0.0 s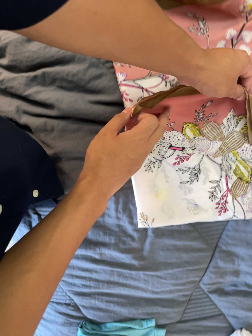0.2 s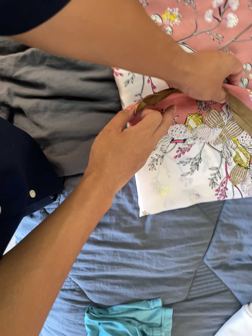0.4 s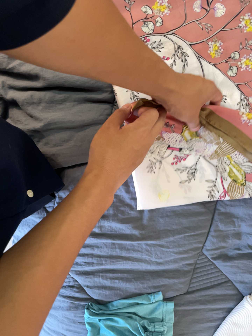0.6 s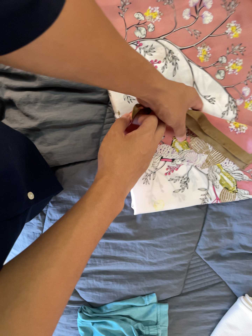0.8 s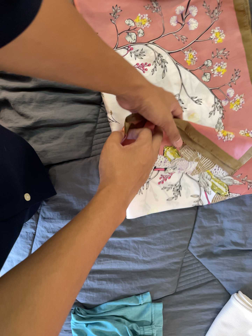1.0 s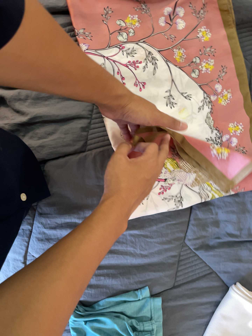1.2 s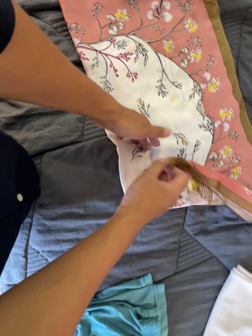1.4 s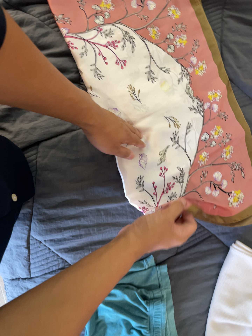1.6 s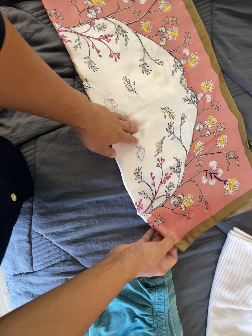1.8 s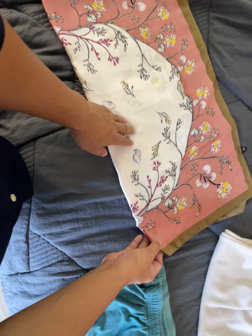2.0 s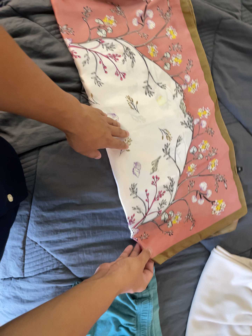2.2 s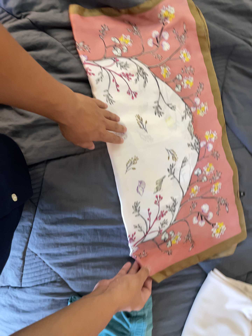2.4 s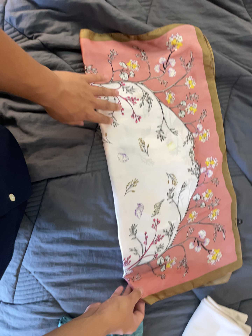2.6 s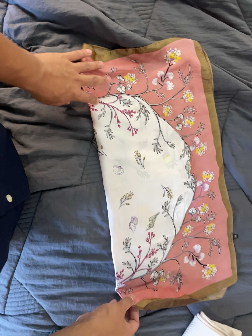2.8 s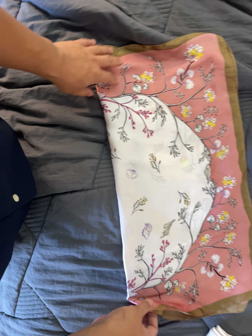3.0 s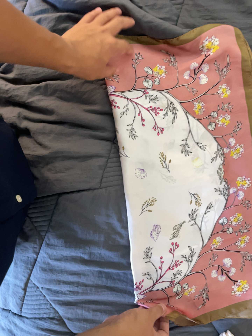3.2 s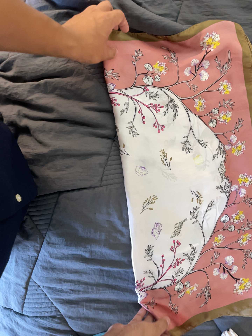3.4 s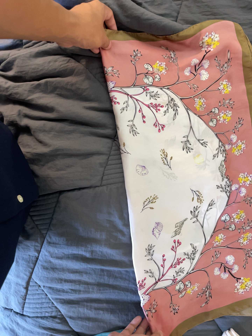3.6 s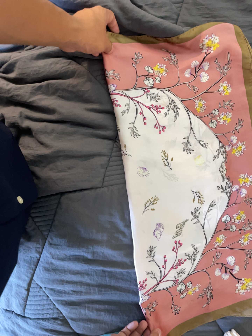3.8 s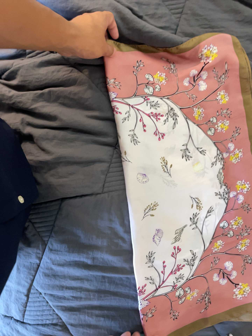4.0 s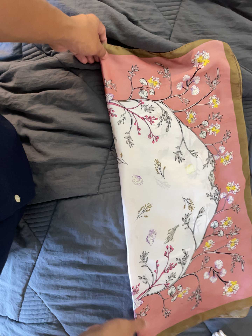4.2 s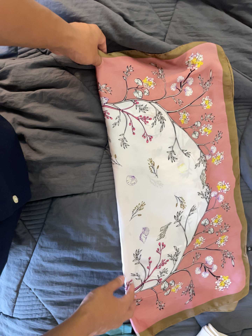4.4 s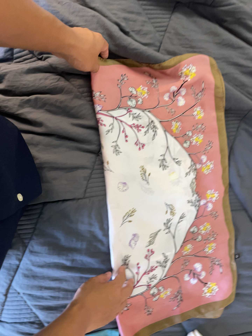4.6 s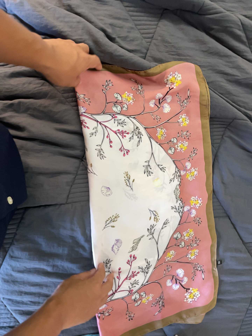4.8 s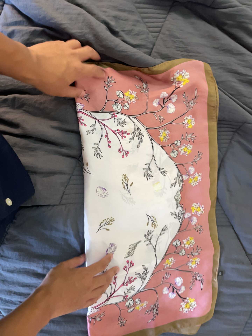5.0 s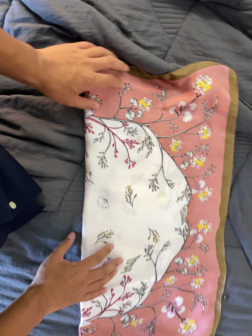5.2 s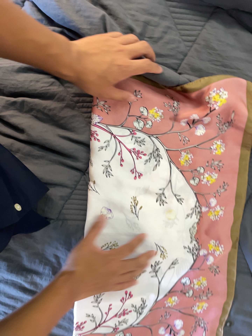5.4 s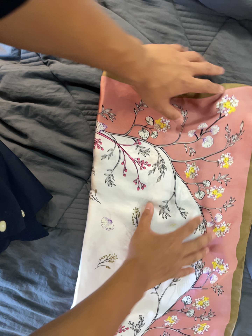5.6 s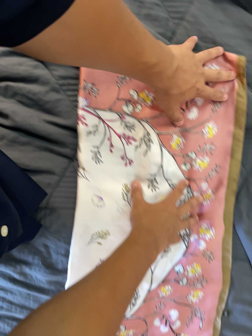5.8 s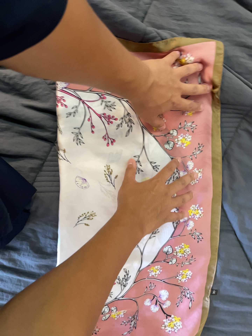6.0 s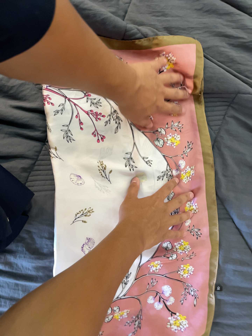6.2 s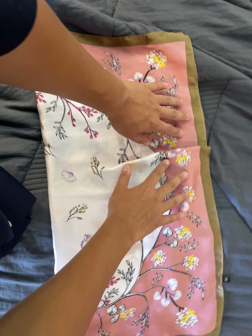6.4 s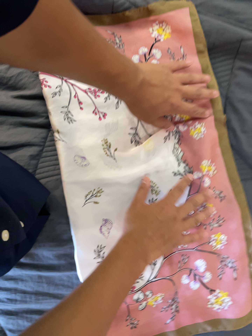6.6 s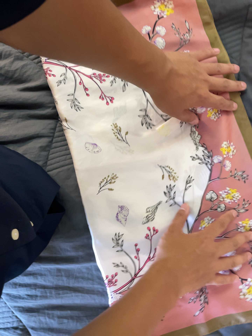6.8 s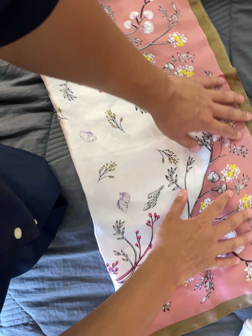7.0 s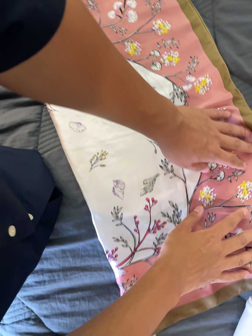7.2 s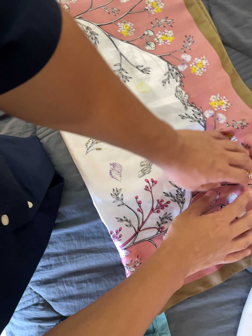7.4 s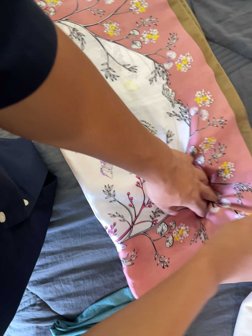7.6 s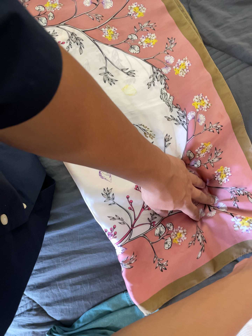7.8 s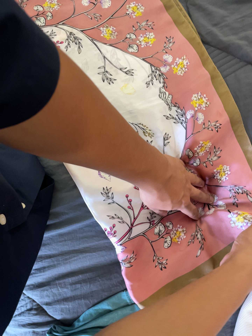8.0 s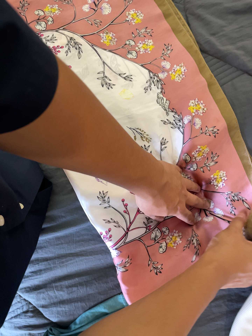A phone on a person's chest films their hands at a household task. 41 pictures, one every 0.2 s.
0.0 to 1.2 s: The camera travels toward the bottom of its view, about 24 cm. Its aim tips toward the top of its view by about 15 degrees. It rolls about its line of sight by about 10 degrees, and the scene rotates counterclockwise.
1.2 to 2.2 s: The camera travels to its left and backward, about 8 cm.
2.2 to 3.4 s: The camera travels toward the top of its view, about 10 cm, so close, fixed things drift downward.
3.4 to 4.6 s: The camera shifts only a little, or ends up much as it began.
4.6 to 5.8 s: The camera pans to its left by about 10 degrees. It travels to its right and forward, about 16 cm.
5.8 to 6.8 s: The camera travels toward the bottom of its view, about 22 cm. Its aim tips toward the top of its view by about 10 degrees. It rolls about its line of sight by about 20 degrees, and the scene rotates counterclockwise.
6.8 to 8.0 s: The camera travels toward the bottom of its view, about 8 cm, so close, fixed things drift upward. It rolls about its line of sight by about 10 degrees, and the scene rotates counterclockwise.
The film runs backward here.
